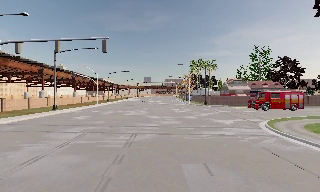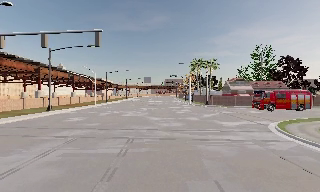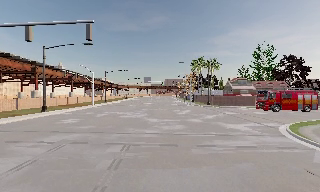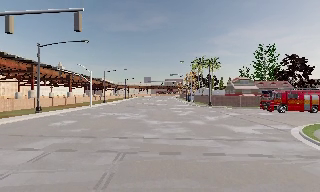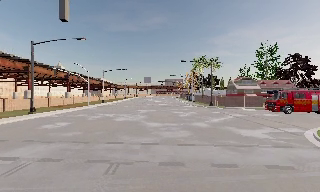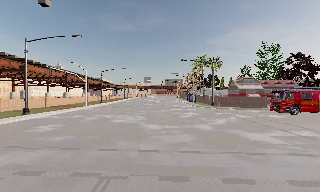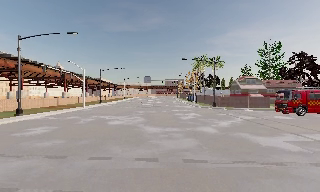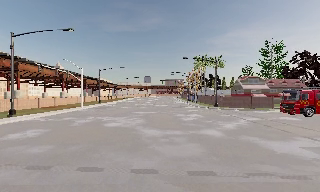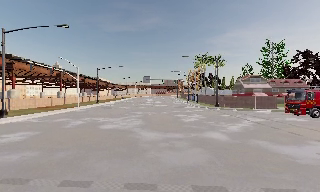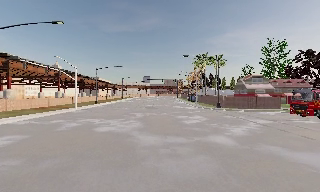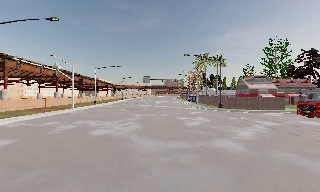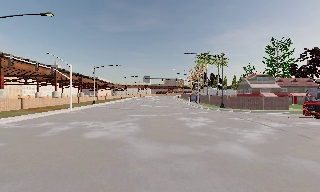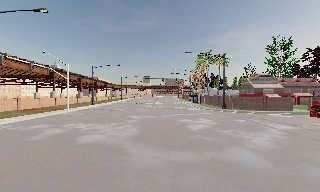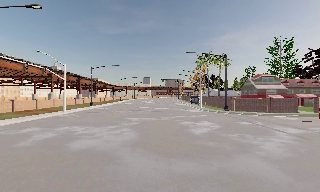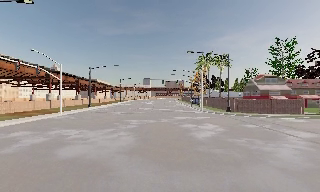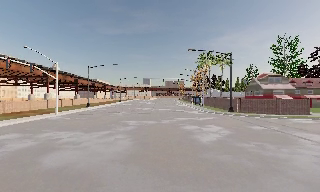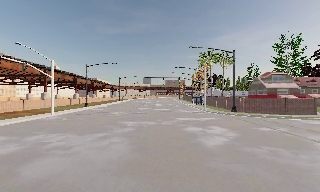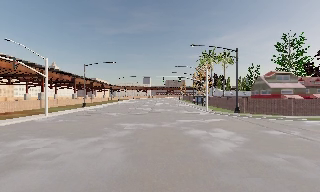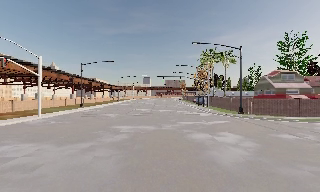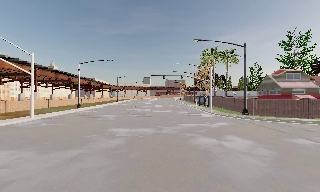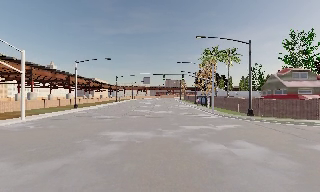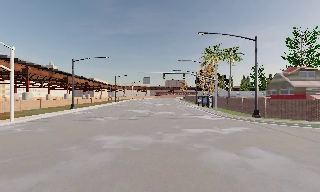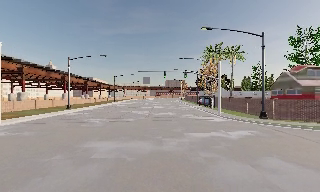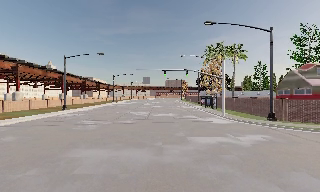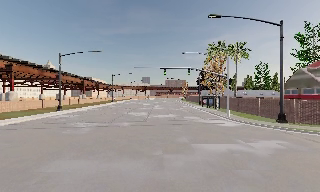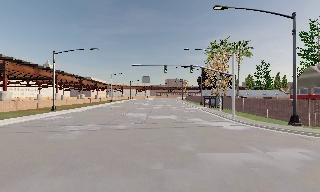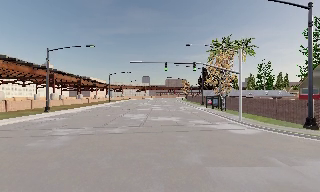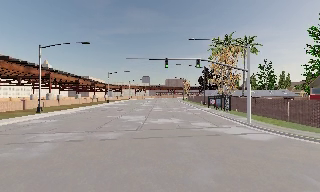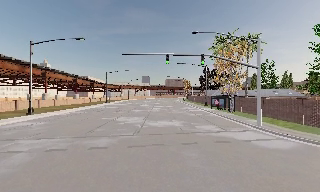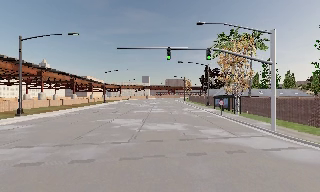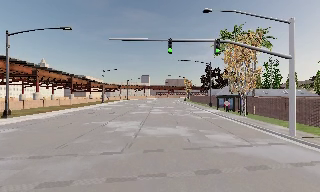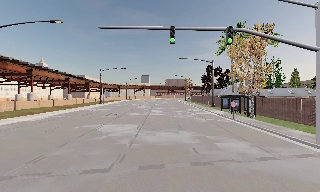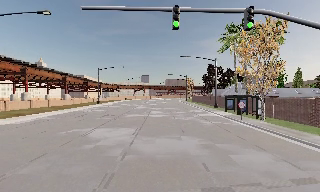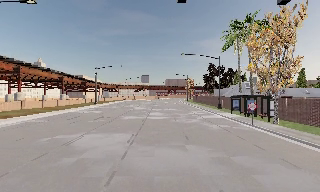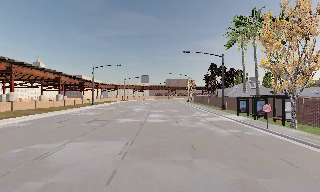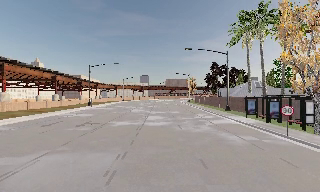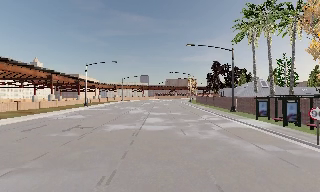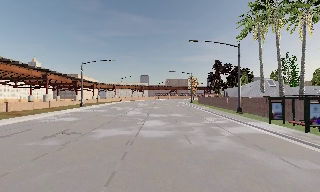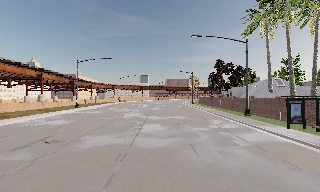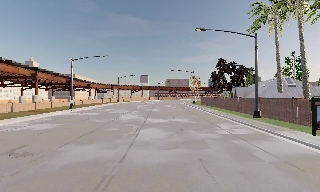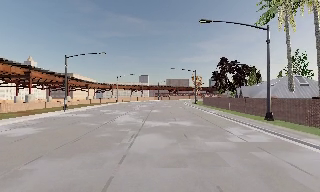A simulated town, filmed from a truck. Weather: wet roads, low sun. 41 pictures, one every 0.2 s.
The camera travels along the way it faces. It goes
forward.
0.0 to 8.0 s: The camera travels forward, about 55 m, so what stands in front looms larger. It gains speed.
The film runs forward here.
